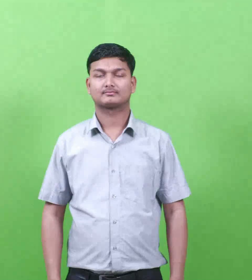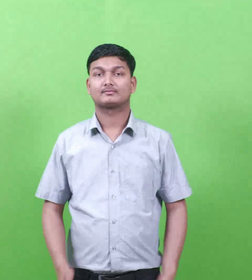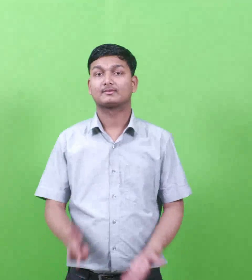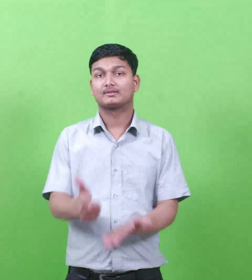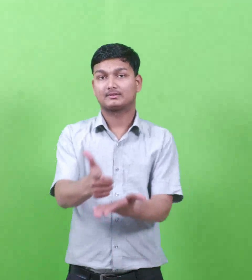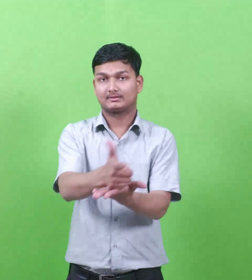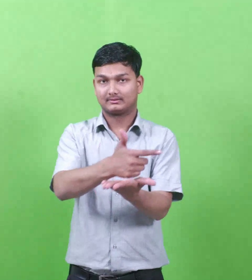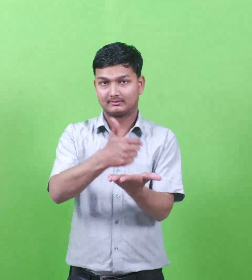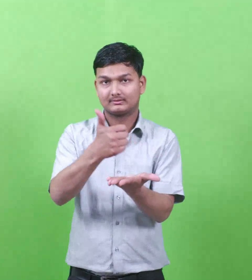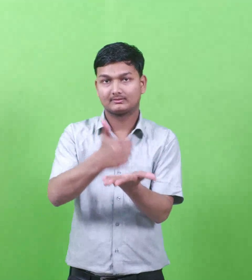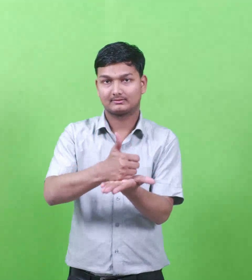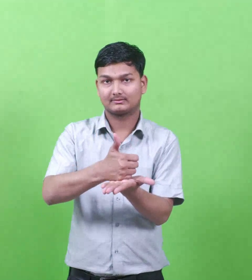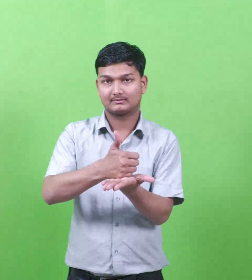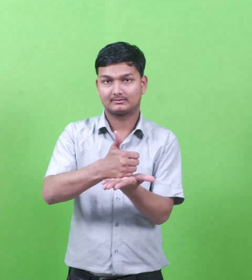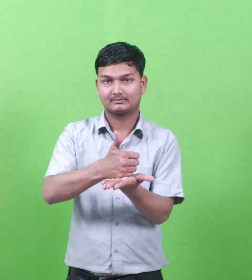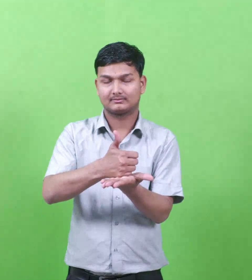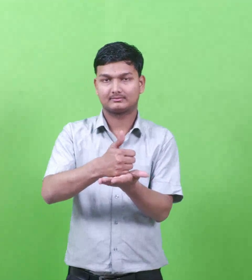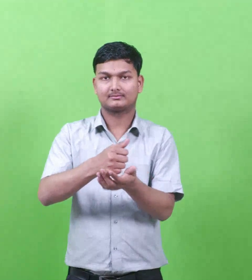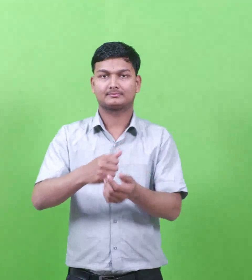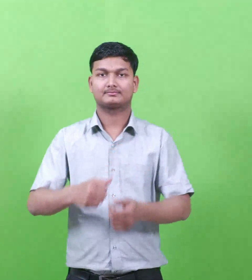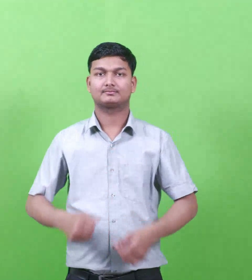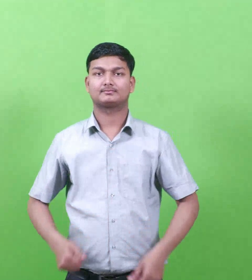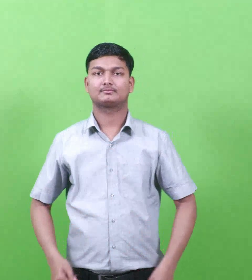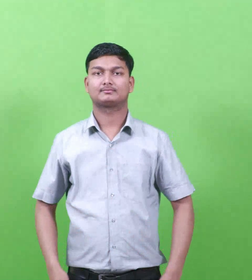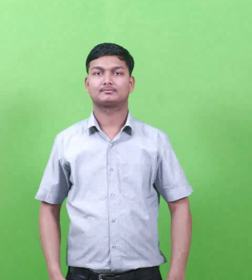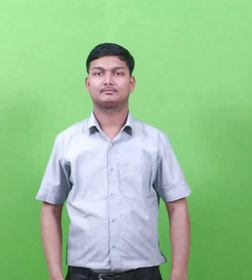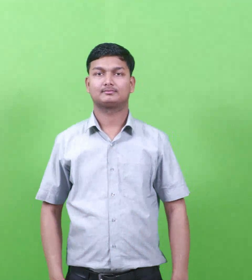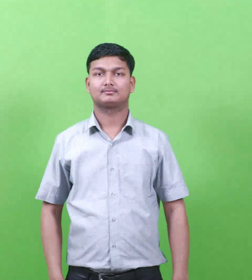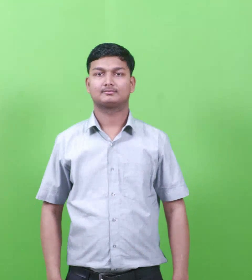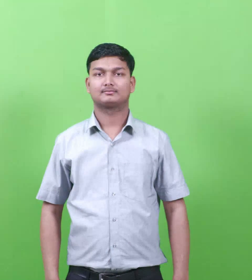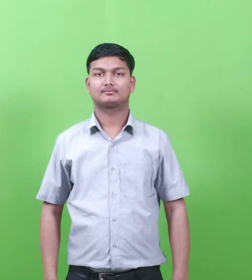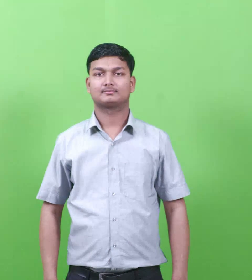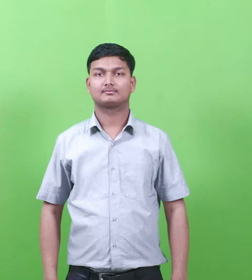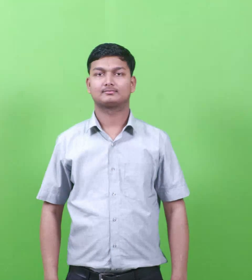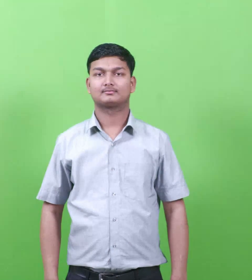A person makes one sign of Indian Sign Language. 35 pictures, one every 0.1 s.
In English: stoic philosophers
